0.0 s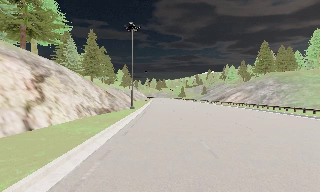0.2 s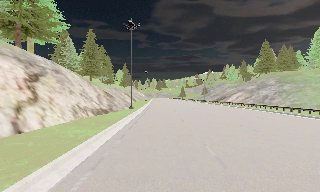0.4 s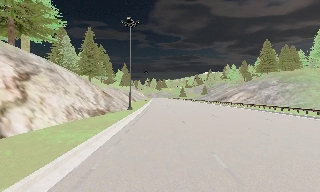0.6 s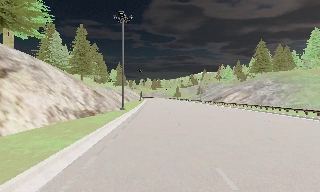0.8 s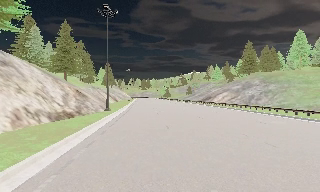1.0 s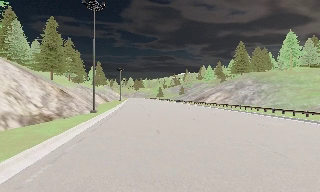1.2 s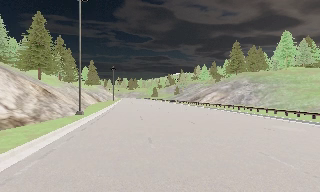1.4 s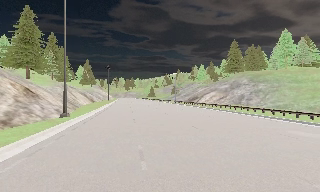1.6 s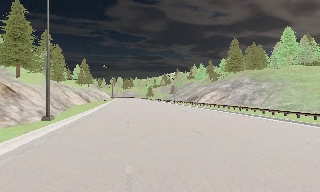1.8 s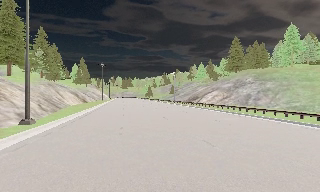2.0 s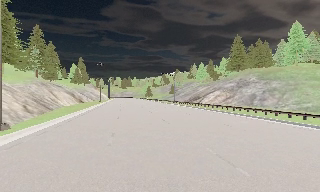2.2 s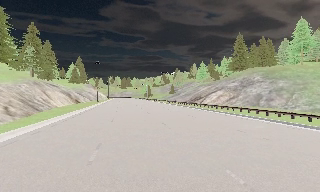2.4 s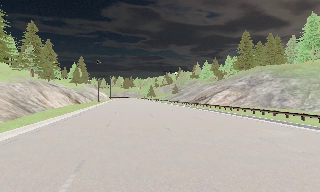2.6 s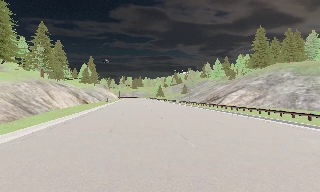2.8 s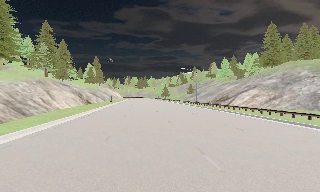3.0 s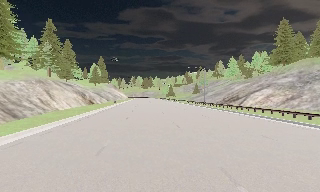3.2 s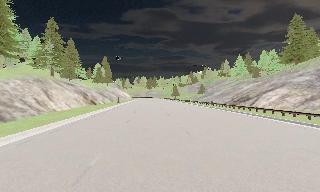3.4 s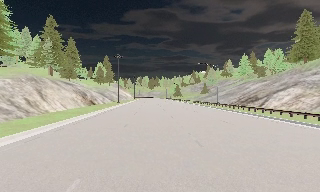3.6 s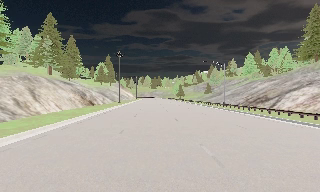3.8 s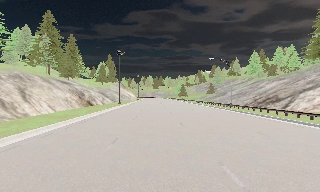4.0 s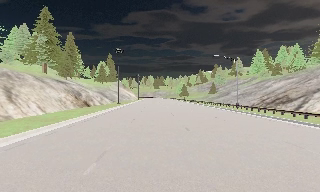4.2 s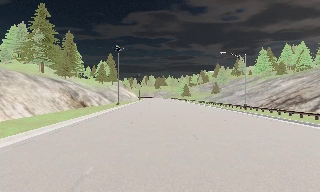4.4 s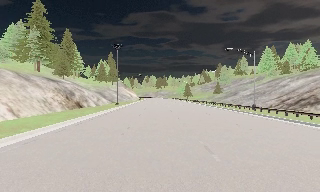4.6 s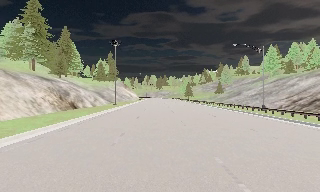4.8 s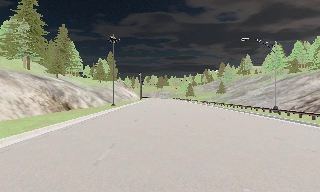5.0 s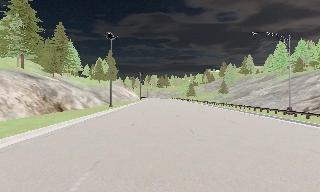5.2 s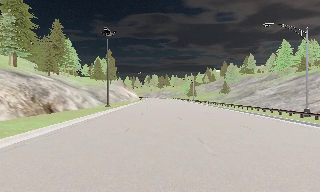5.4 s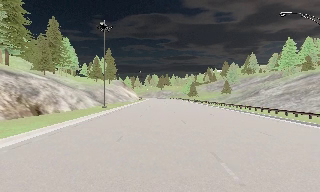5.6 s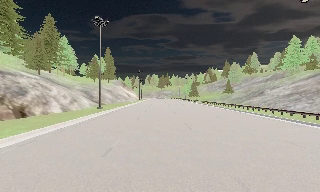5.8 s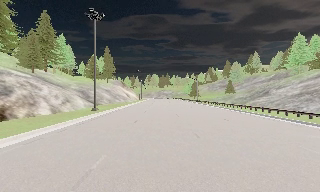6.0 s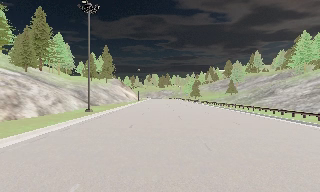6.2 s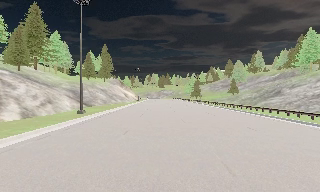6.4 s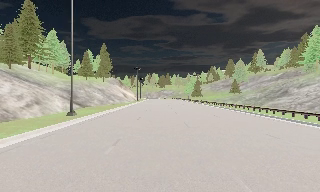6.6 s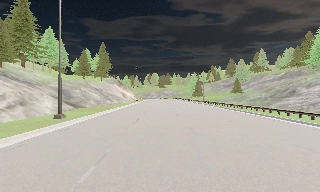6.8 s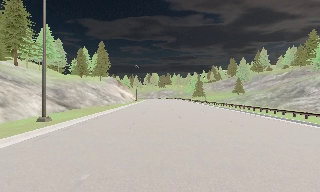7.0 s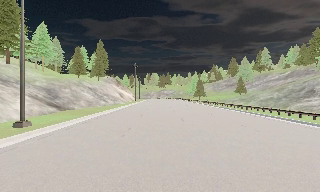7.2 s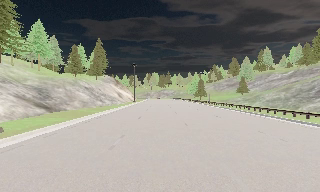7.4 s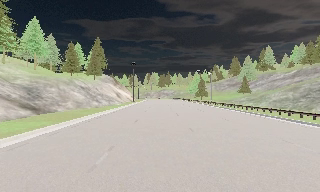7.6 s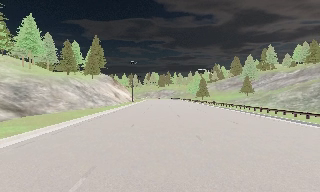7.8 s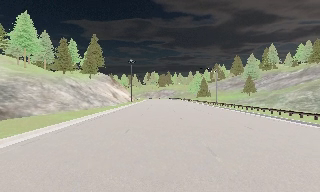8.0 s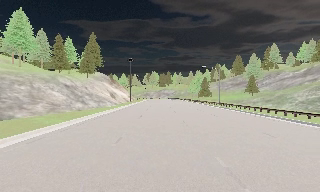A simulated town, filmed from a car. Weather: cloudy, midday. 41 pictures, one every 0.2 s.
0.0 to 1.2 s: The camera travels forward, about 6 m, so what stands in front looms larger. It gains speed.
1.2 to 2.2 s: The camera travels forward, about 9 m, so what stands in front looms larger.
2.2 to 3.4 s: The scene slides to the right, as the camera pans about 10 degrees to its left. It travels forward, about 10 m, so what stands in front looms larger.
3.4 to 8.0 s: The camera travels forward, about 40 m, so what stands in front looms larger.
The film runs forward here.
